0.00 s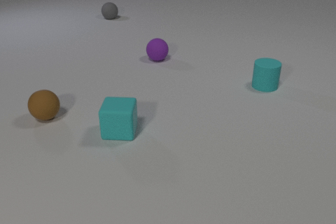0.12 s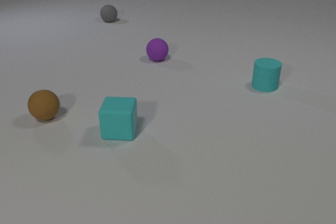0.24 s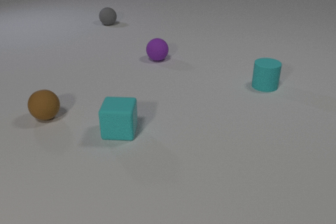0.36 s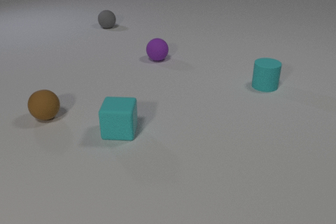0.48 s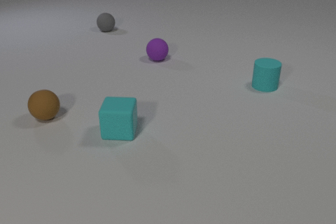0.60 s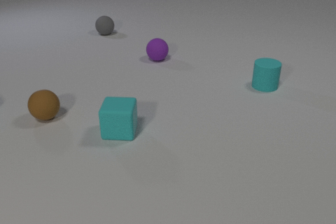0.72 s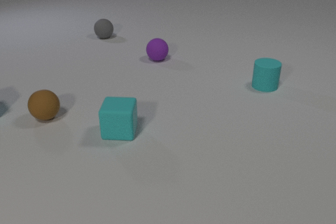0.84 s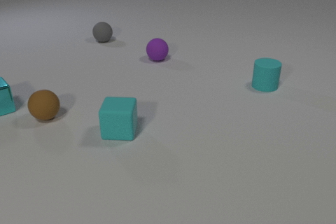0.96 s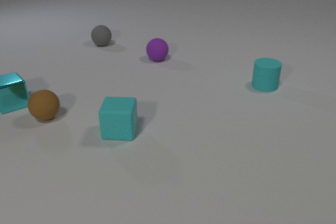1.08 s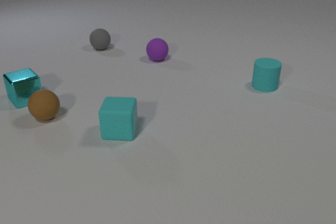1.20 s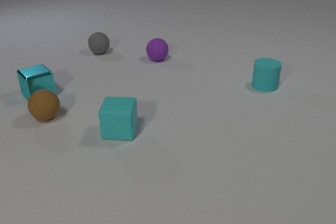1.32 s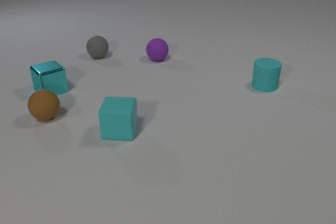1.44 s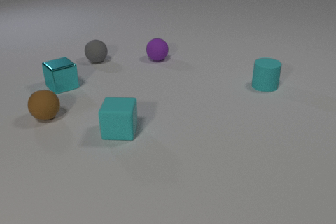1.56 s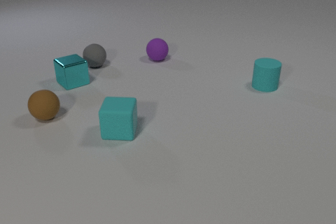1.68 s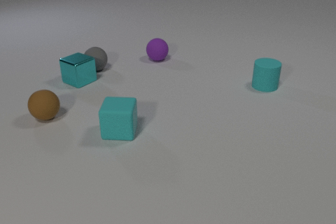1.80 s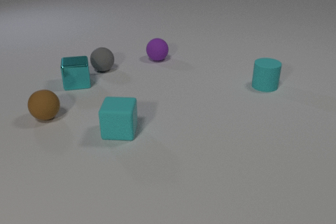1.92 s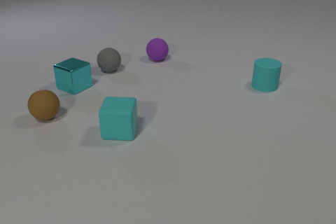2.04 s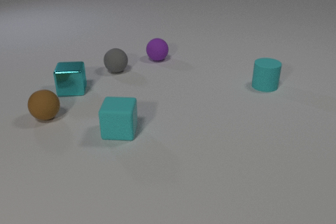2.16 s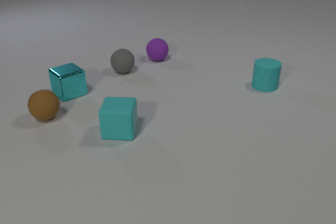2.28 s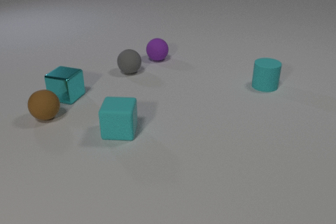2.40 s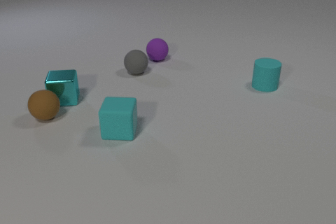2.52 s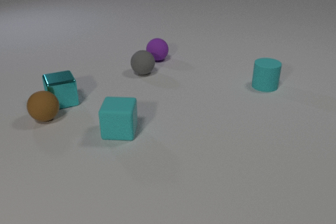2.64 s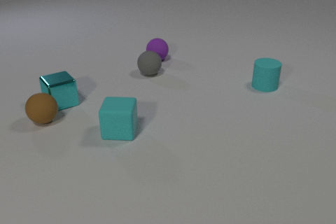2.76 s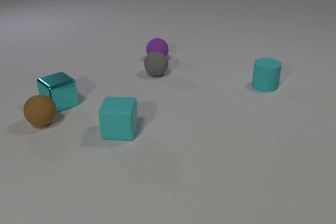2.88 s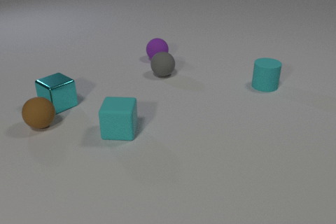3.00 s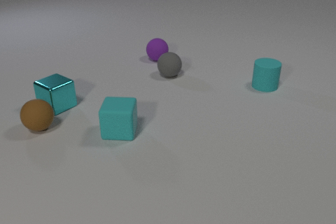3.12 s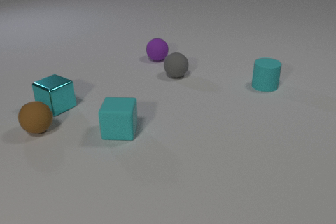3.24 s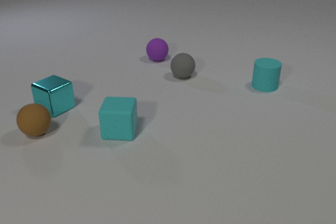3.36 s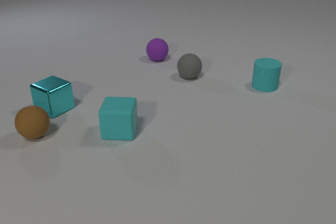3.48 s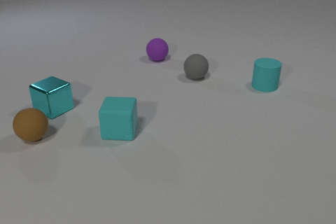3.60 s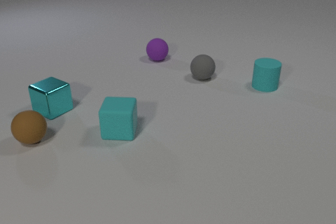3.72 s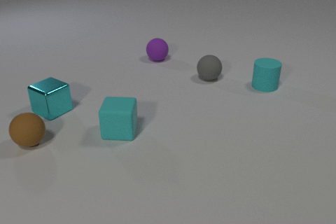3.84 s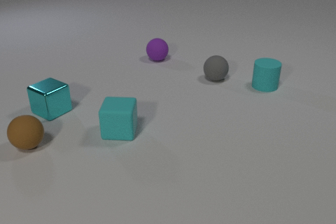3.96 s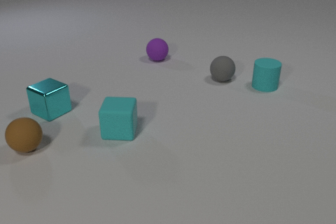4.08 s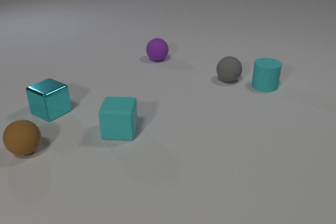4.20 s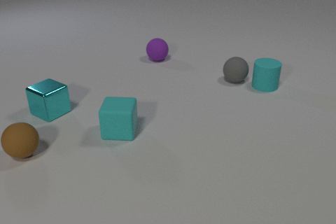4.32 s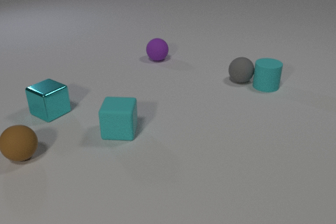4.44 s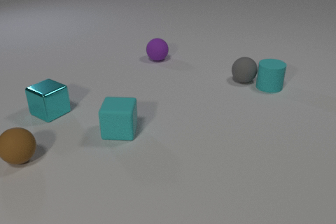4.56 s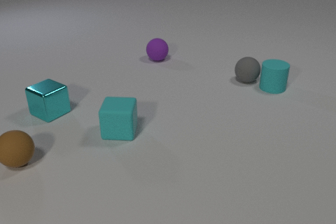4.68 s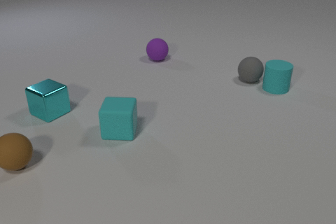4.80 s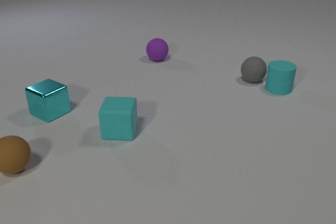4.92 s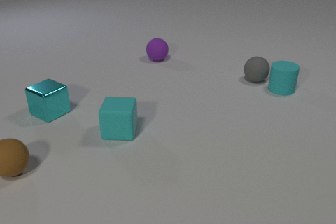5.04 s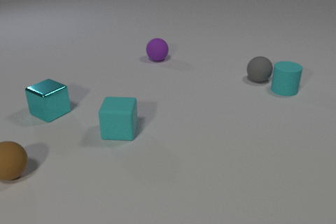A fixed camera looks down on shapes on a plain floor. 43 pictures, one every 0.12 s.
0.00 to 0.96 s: The cyan metal cube comes in at the left edge, slides to the right and away from the camera. The gray rubber sphere rolls toward the camera.
0.96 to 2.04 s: The cyan metal cube slides to the right. The gray rubber sphere rolls toward the camera. The cyan metal cube and the gray rubber sphere collide.
2.04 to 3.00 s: The cyan metal cube slides toward the camera and to the left. The gray rubber sphere rolls to the right. The brown rubber sphere rolls toward the camera. The cyan metal cube and the brown rubber sphere collide.
3.00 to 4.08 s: The cyan metal cube slides toward the camera and to the left. The gray rubber sphere rolls to the right. The brown rubber sphere rolls toward the camera.
4.08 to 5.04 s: The gray rubber sphere rolls to the right. The brown rubber sphere rolls toward the camera and to the left. The cyan rubber cylinder slides to the right. The gray rubber sphere and the cyan rubber cylinder collide.
What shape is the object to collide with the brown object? cube.
What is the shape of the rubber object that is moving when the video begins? sphere.
How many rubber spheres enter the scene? 0.
